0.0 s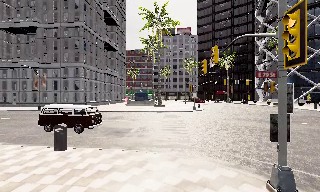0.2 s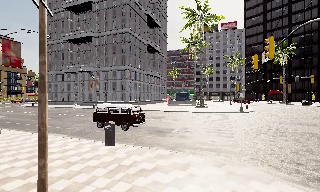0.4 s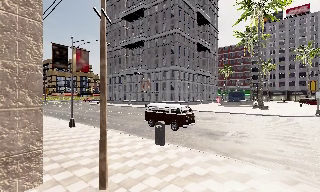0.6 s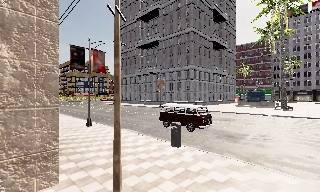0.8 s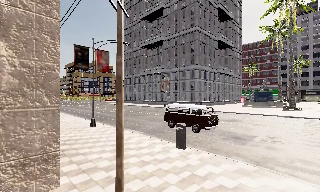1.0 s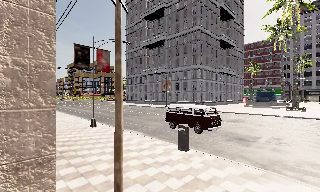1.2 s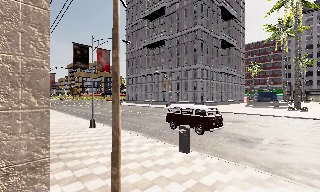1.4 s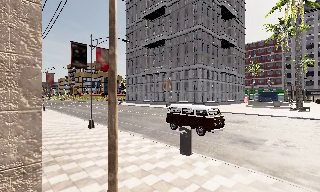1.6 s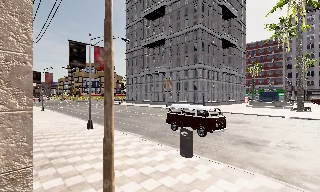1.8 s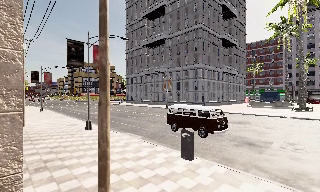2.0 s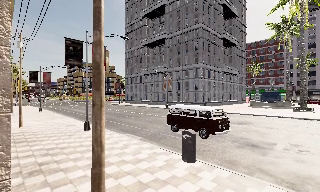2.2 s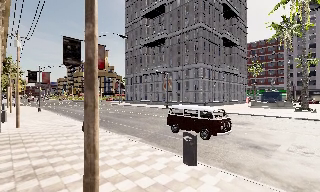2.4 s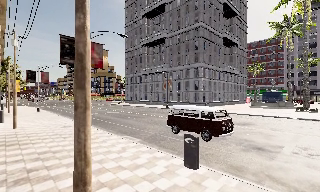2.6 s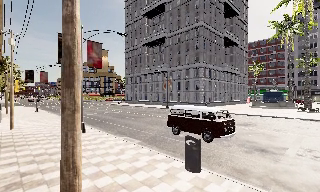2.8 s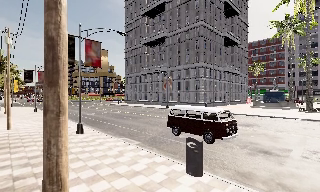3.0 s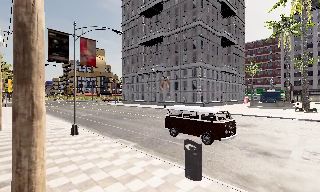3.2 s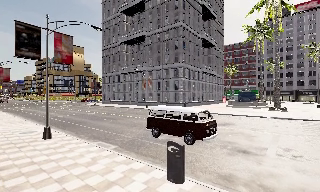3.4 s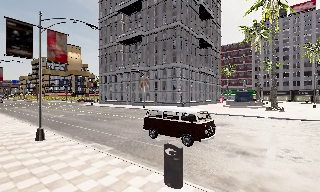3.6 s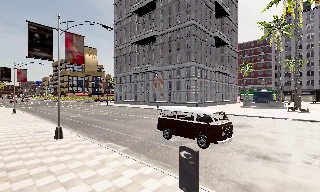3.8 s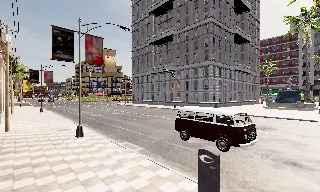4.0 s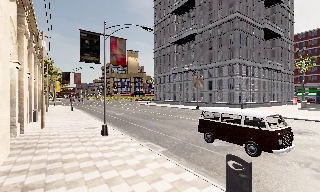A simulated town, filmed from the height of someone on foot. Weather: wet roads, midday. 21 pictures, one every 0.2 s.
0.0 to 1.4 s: The camera pans to its left, which is counterclockwise from overhead, by about 40 degrees. It travels forward, about 2 m.
1.4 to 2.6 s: The camera travels forward, about 1.5 m, so what stands in front looms larger.
2.6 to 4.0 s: The camera swings to its left by about 10 degrees, and the scene slides to the right. It travels forward, about 1.5 m, so what stands in front looms larger.
The film runs forward here.
